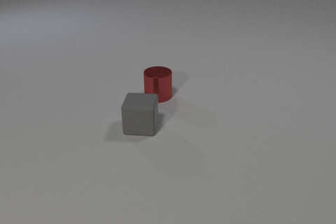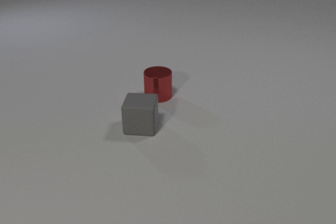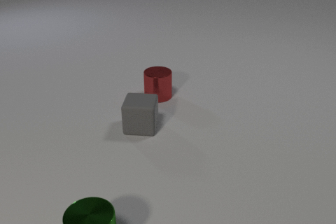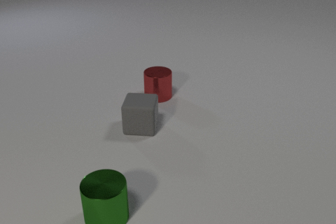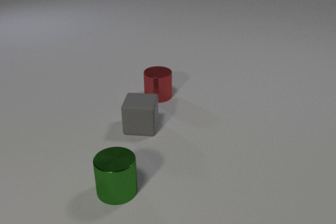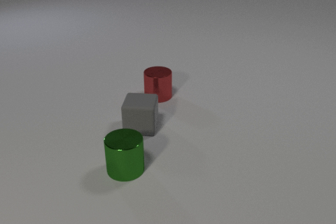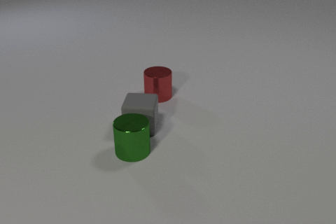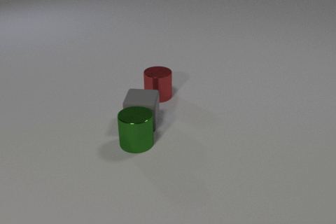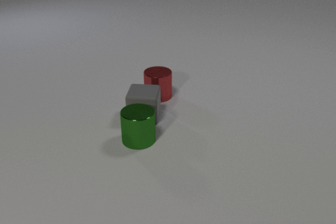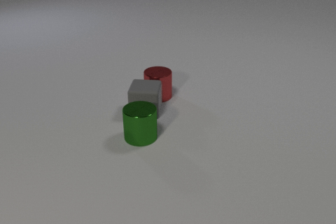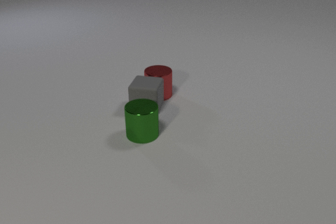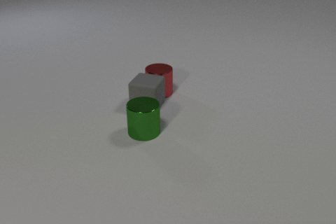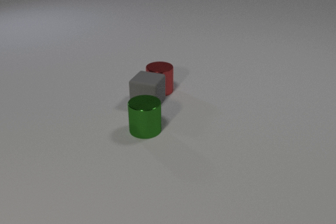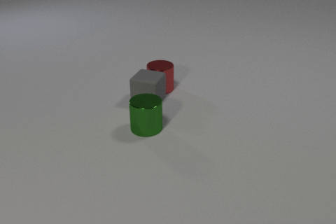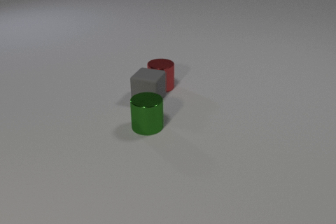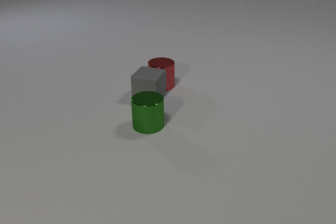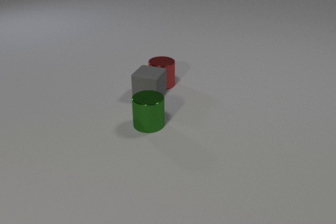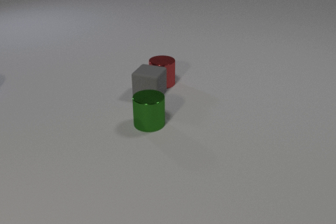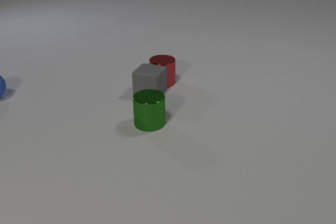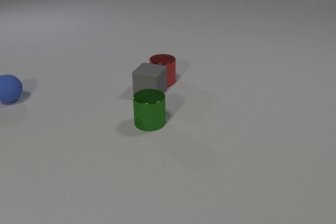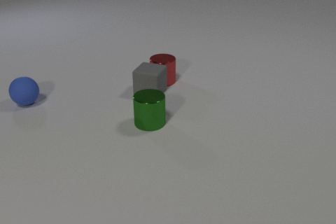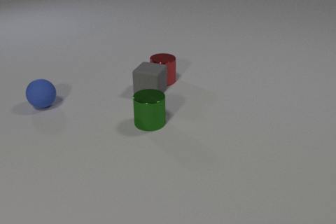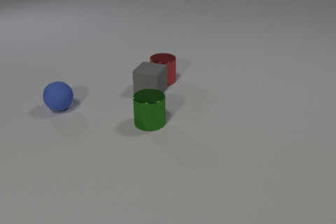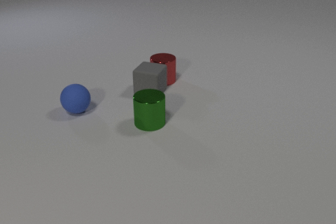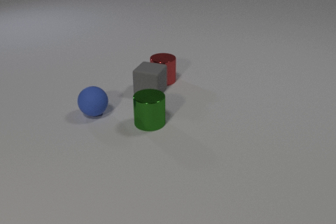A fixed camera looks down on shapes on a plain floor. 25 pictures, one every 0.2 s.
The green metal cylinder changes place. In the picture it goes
away from the camera.
0.0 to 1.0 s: The green metal cylinder comes in at the bottom edge, slides away from the camera.
1.0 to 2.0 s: The green metal cylinder slides away from the camera. The gray rubber cube slides away from the camera. The green metal cylinder and the gray rubber cube collide. The gray rubber cube and the red metal cylinder collide.
2.0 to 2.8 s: The green metal cylinder slides away from the camera. The gray rubber cube slides away from the camera. The red metal cylinder slides away from the camera.
2.8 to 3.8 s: The green metal cylinder slides away from the camera. The gray rubber cube slides away from the camera. The red metal cylinder slides away from the camera. The blue rubber sphere comes in at the left edge, rolls to the right and toward the camera.
3.8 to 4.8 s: The blue rubber sphere rolls to the right and toward the camera.
Are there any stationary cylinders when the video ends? yes.
How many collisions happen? 2.
How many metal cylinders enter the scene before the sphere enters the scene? 1.
